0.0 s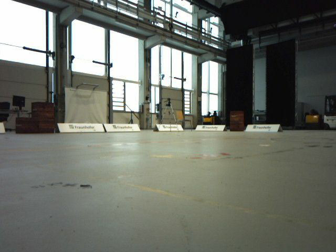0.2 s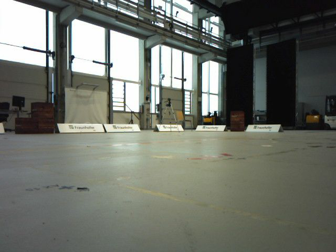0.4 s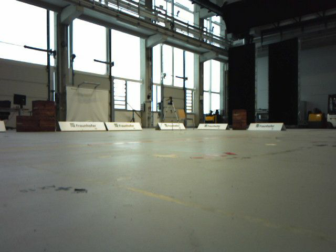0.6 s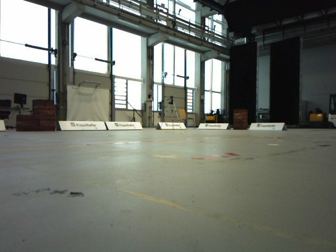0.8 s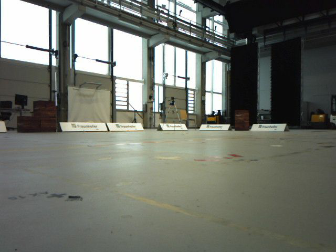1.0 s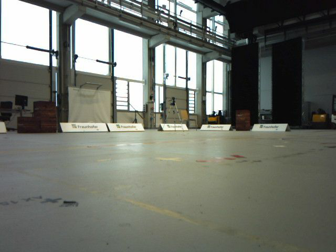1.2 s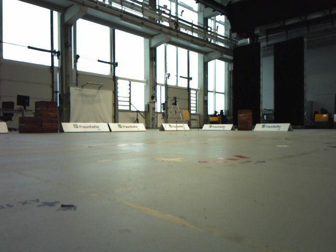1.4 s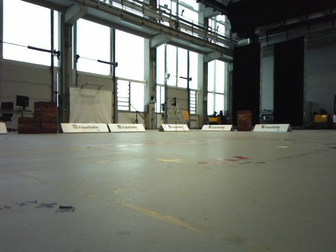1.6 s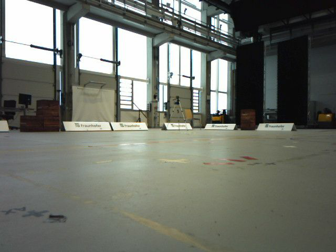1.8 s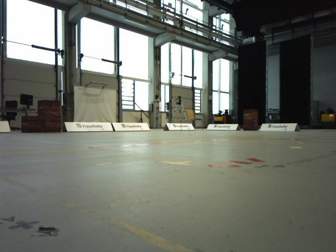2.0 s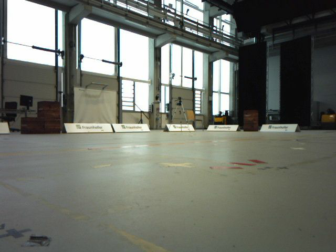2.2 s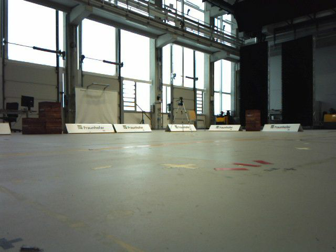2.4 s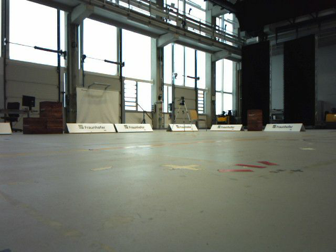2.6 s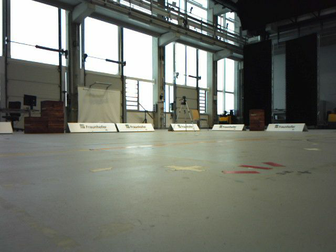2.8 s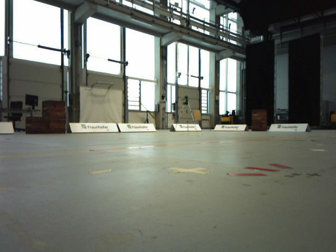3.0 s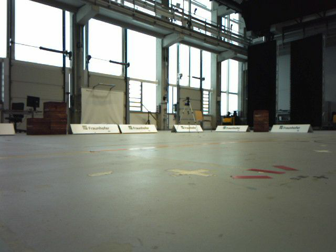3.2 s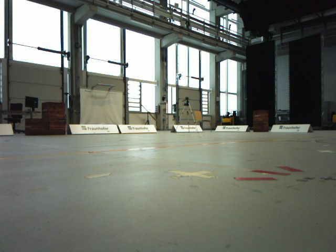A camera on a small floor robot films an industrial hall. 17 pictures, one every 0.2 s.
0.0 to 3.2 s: The camera travels forward, about 0.6 m, so what stands in front looms larger.
The film runs forward here.
